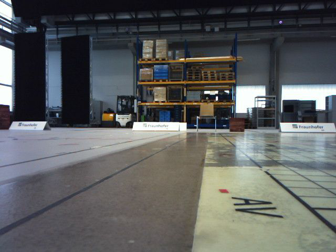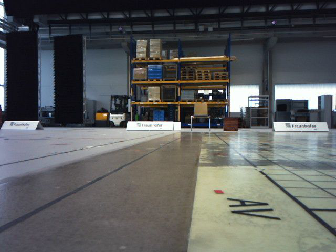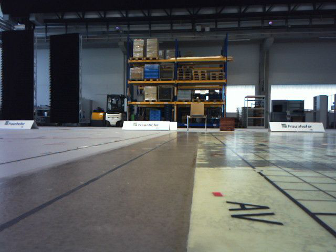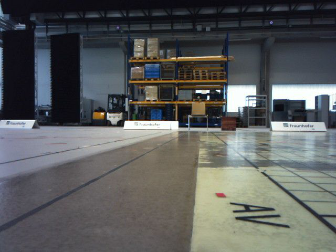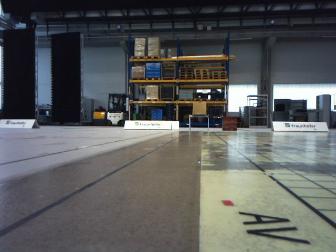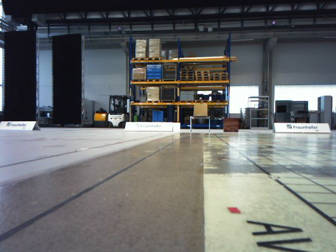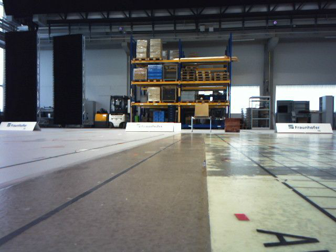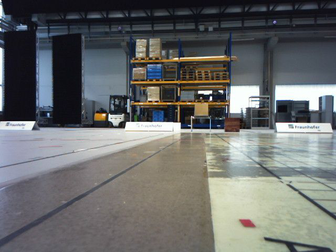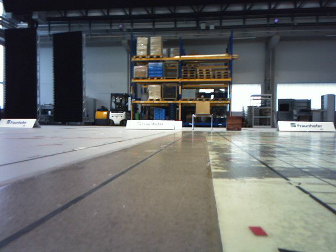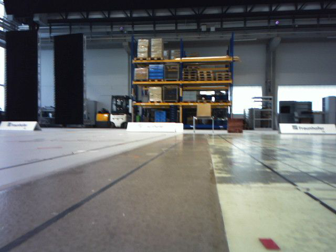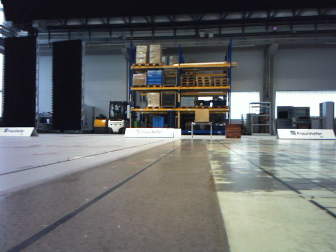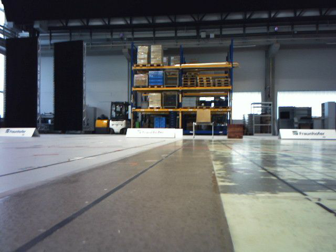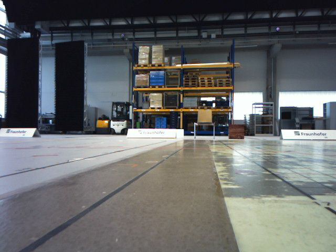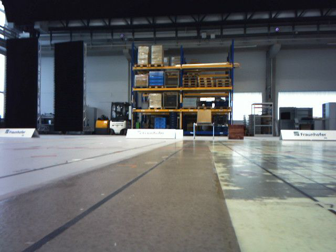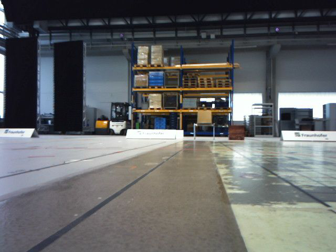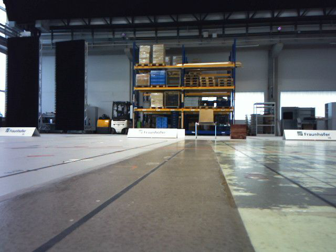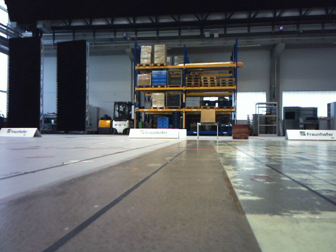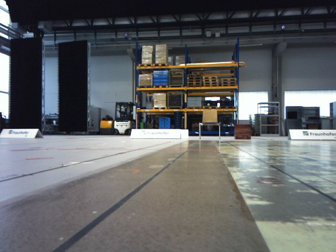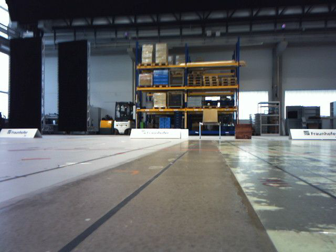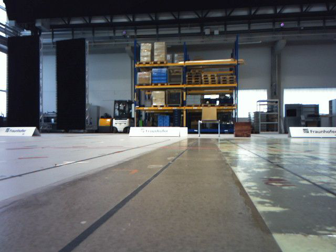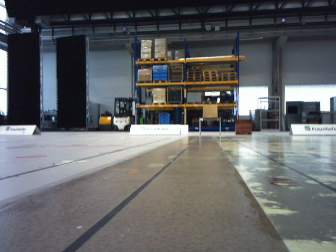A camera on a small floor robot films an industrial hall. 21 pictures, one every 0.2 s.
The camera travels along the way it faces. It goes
forward.
0.0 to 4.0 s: The camera travels forward, about 0.8 m, so what stands in front looms larger.
The film runs forward here.
